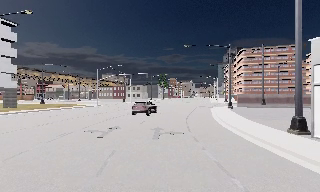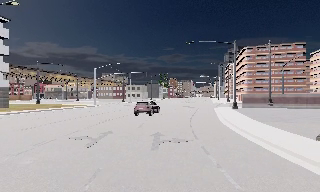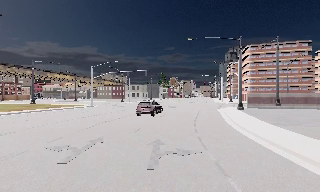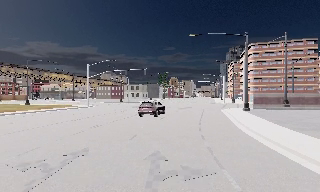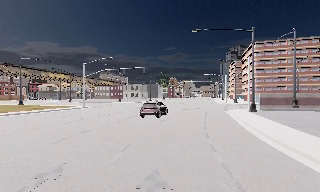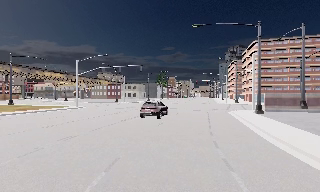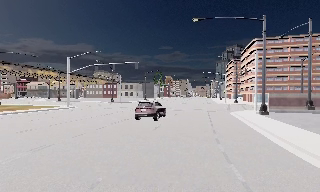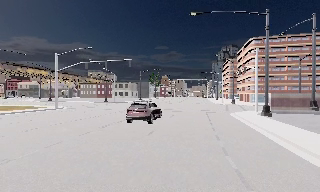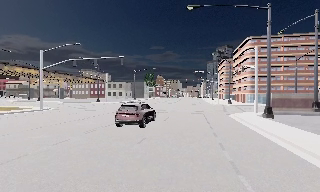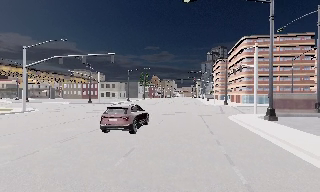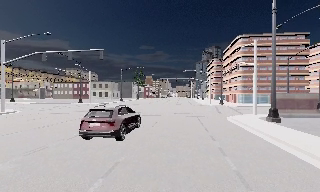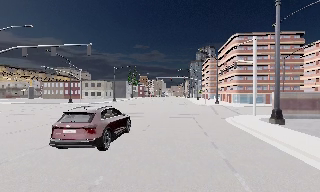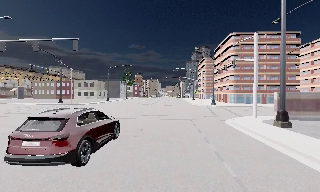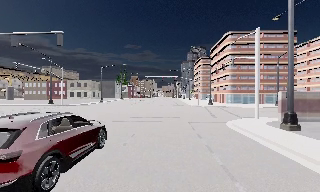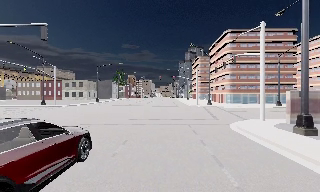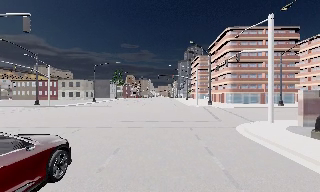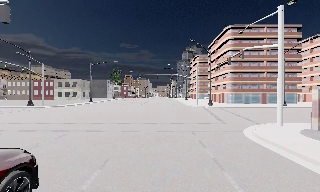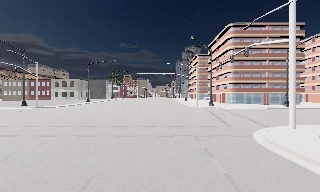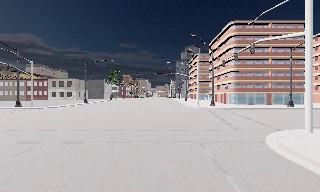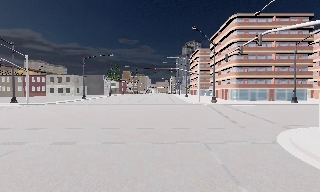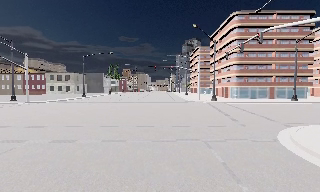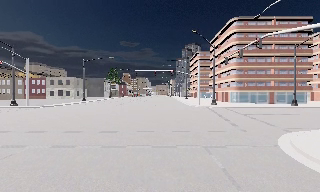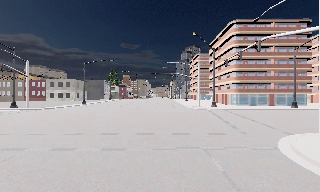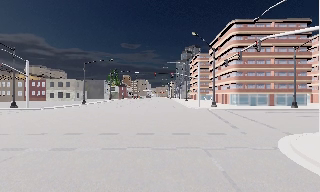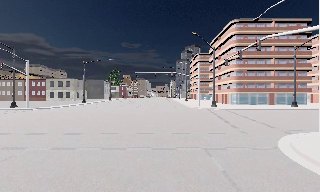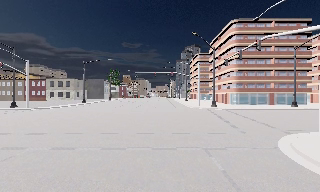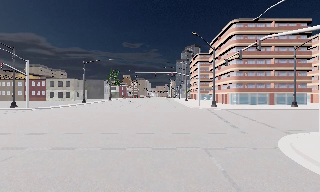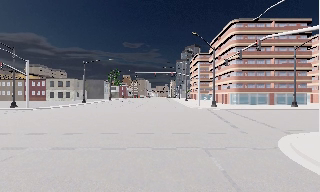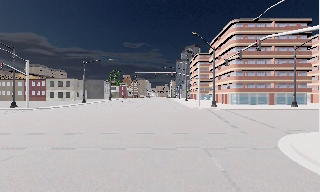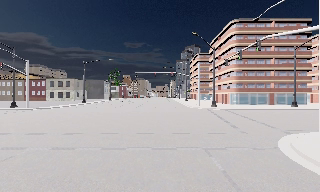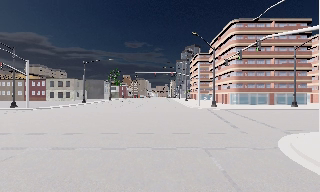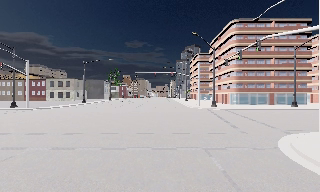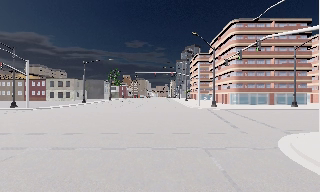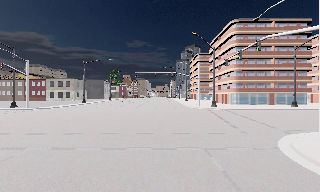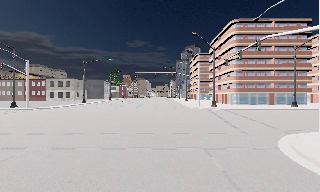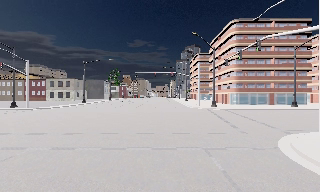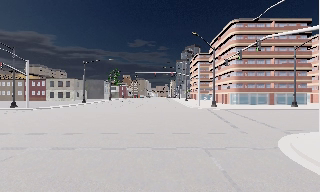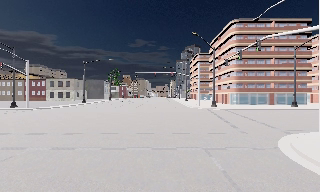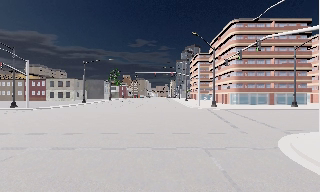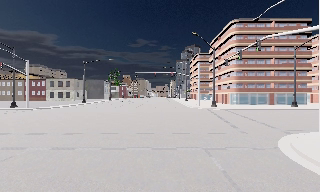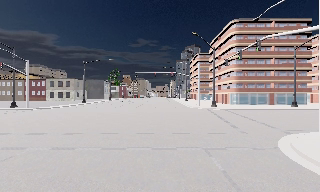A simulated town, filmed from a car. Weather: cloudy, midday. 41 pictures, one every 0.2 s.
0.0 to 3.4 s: The camera pans to its right, which is clockwise from overhead, by about 15 degrees. It travels forward, about 25 m, so what stands in front looms larger.
3.4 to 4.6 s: The camera travels forward, about 2 m, so what stands in front looms larger. It loses speed.
4.6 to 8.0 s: The camera keeps its place and its aim.
The film runs forward here.
